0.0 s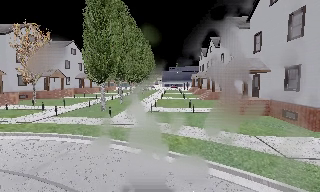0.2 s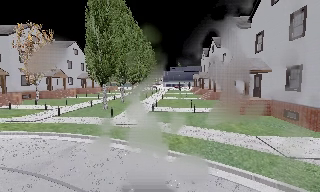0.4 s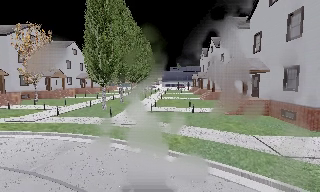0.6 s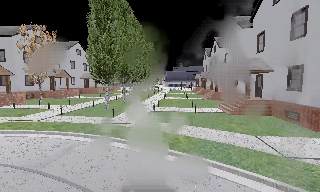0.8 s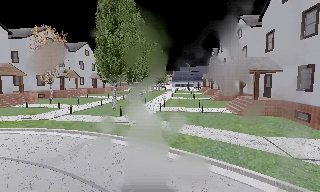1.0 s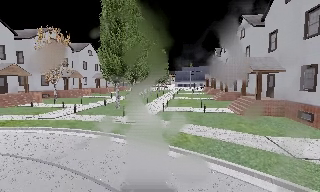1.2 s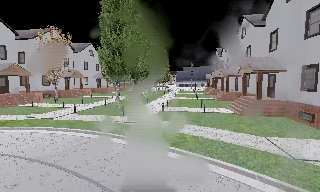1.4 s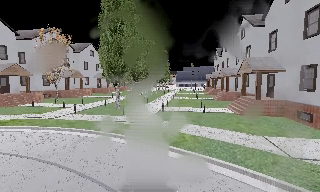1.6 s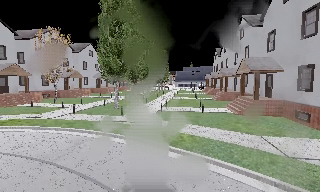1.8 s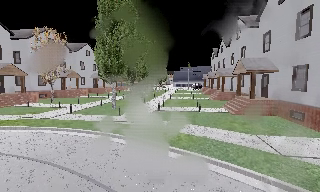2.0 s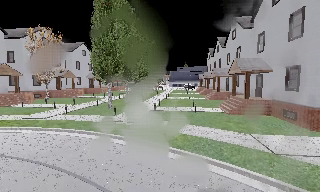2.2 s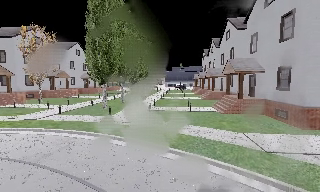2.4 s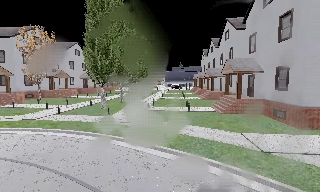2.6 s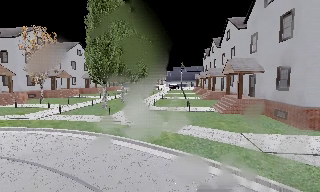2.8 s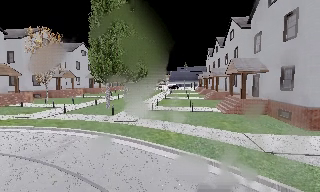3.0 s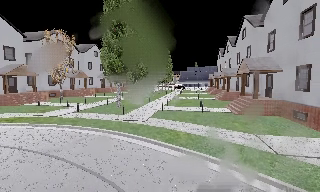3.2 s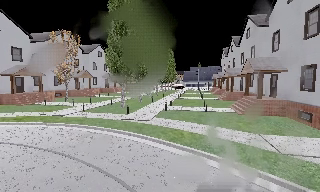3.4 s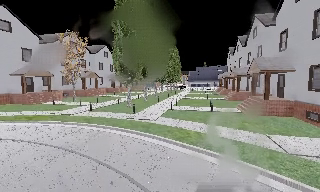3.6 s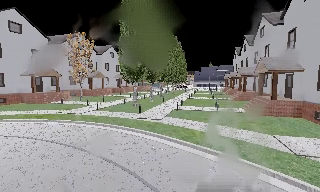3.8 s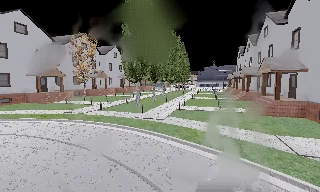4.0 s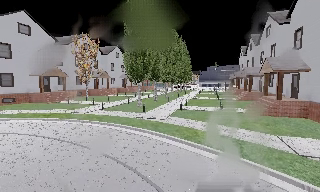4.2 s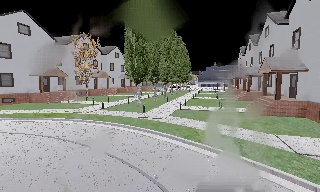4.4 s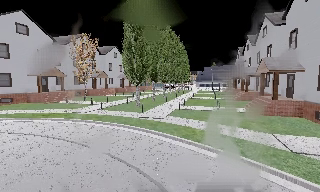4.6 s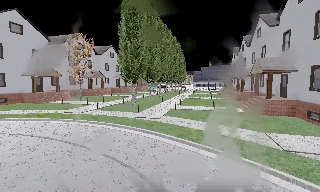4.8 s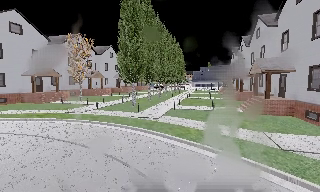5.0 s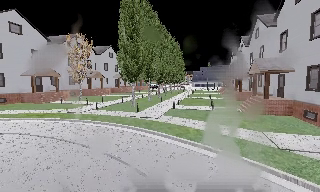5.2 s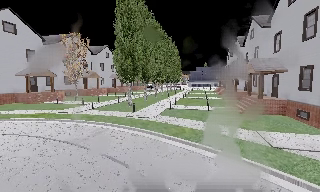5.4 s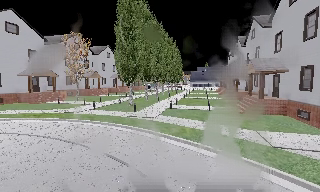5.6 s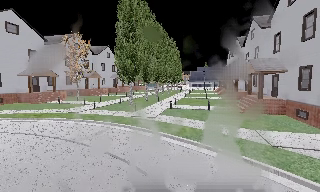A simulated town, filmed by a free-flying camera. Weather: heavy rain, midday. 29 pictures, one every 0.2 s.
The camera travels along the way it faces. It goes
backward.
0.0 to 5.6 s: The camera pans to its left, which is counterclockwise from overhead, by about 10 degrees. It travels backward and to its right, about 2 m, so what stands in front gets smaller.
The film runs backward here.
